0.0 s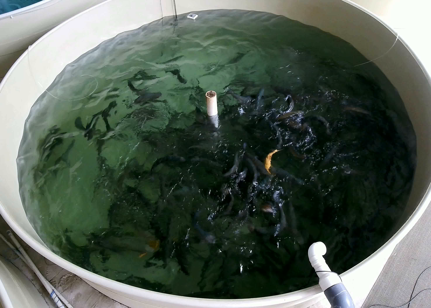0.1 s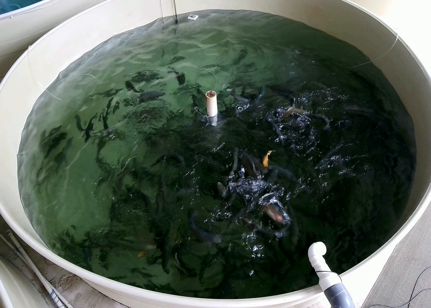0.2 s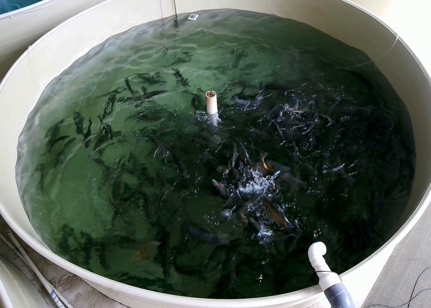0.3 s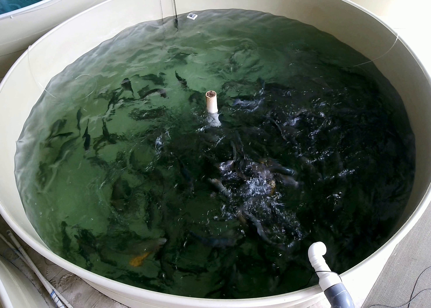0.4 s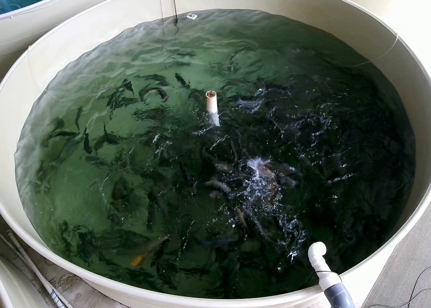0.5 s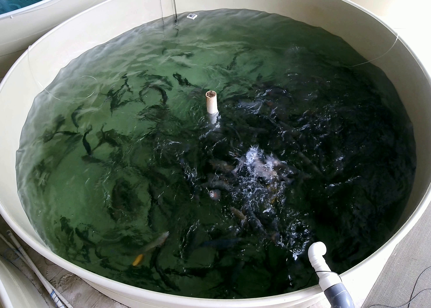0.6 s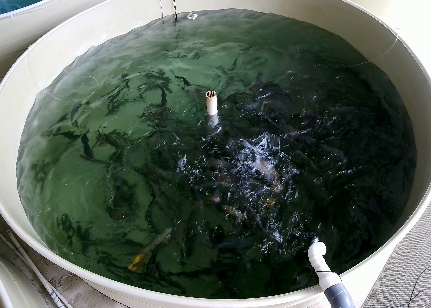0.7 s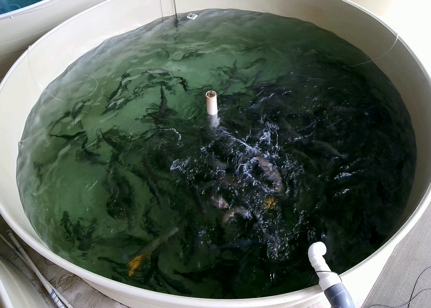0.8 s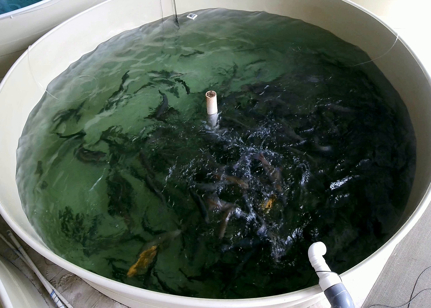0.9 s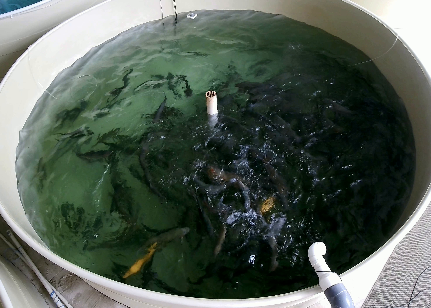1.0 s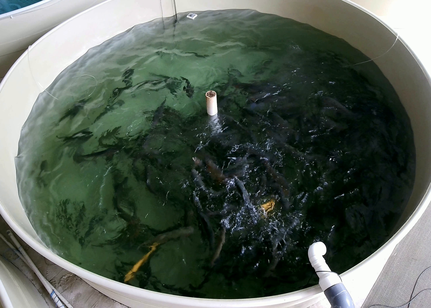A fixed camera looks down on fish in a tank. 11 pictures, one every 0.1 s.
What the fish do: Strong feeding.
